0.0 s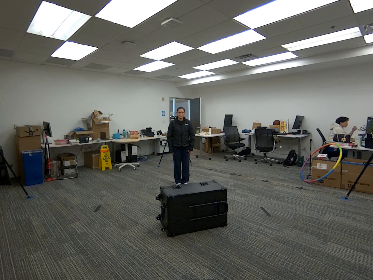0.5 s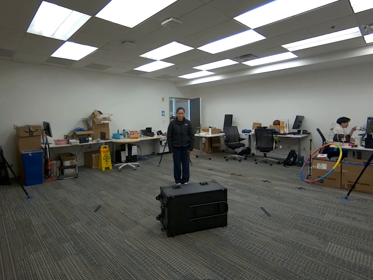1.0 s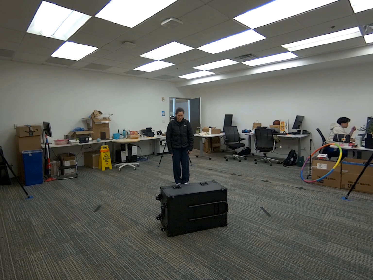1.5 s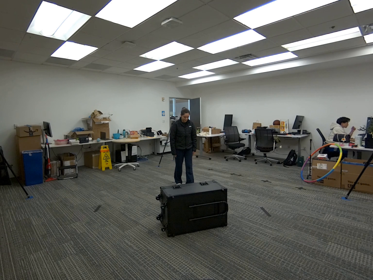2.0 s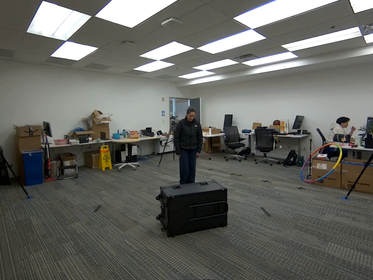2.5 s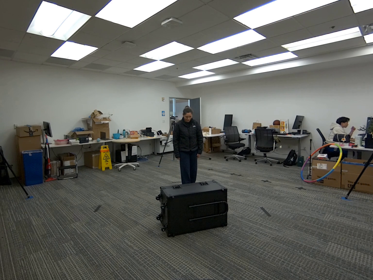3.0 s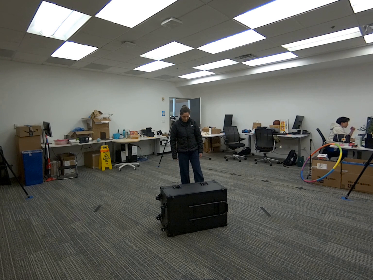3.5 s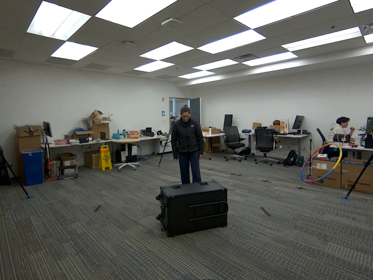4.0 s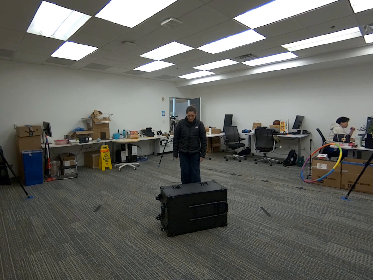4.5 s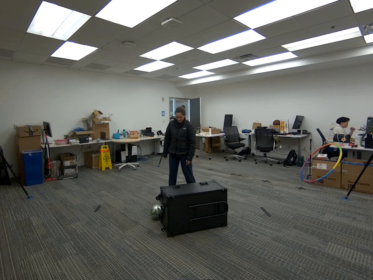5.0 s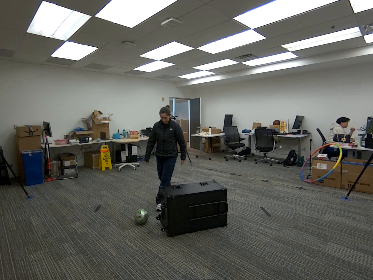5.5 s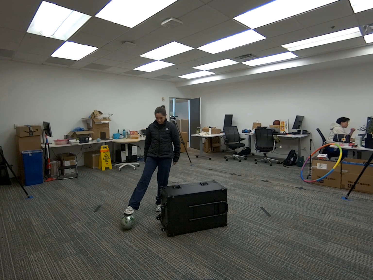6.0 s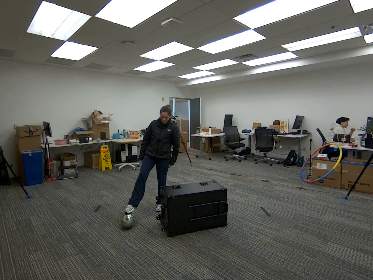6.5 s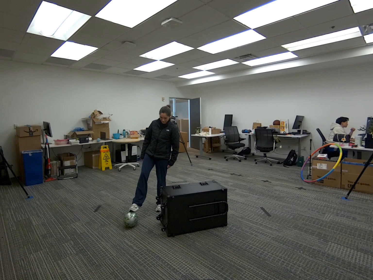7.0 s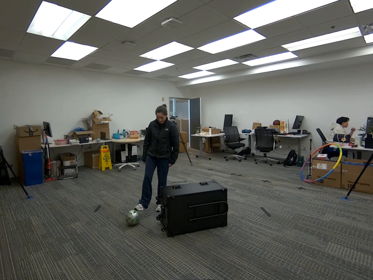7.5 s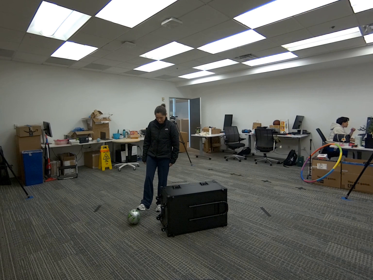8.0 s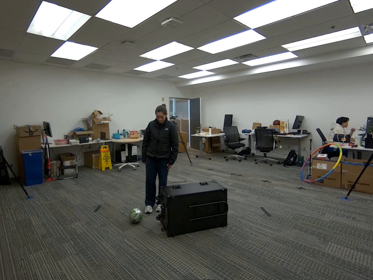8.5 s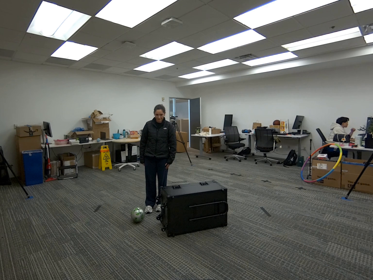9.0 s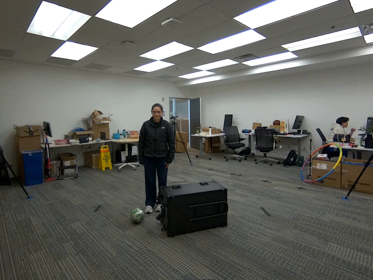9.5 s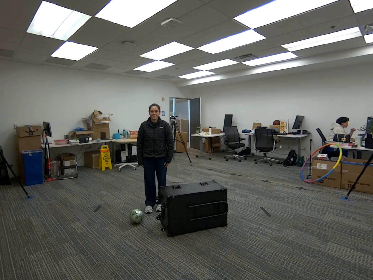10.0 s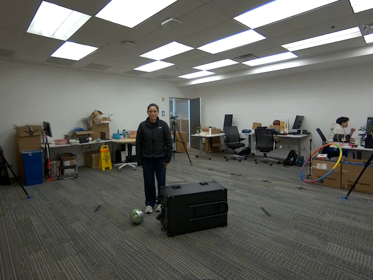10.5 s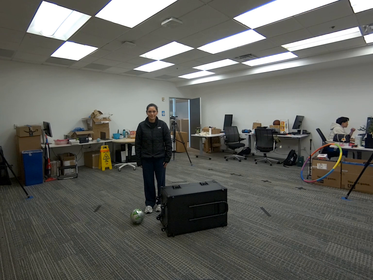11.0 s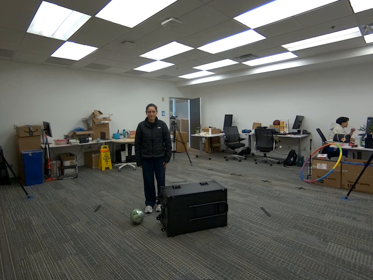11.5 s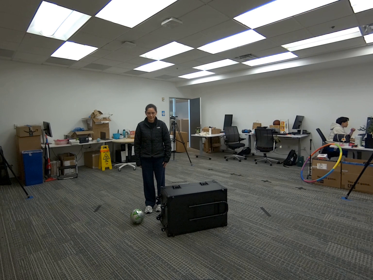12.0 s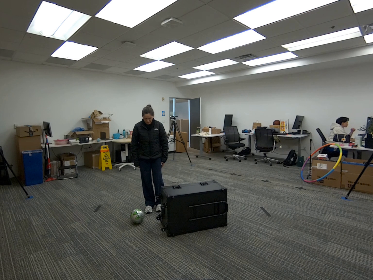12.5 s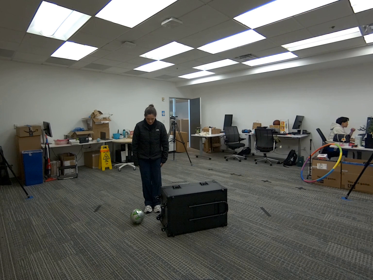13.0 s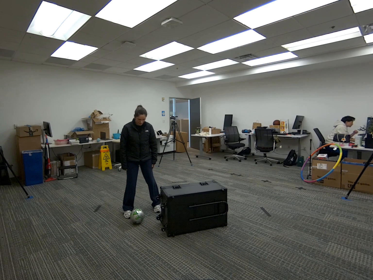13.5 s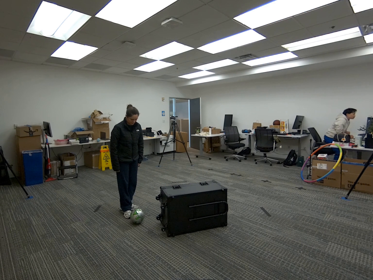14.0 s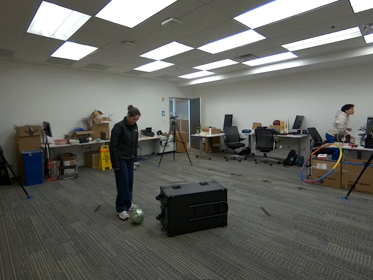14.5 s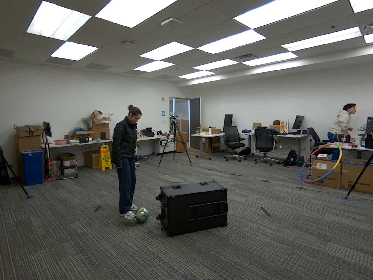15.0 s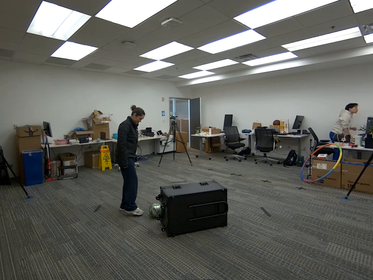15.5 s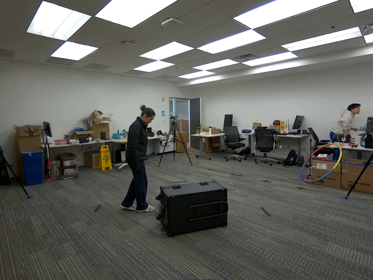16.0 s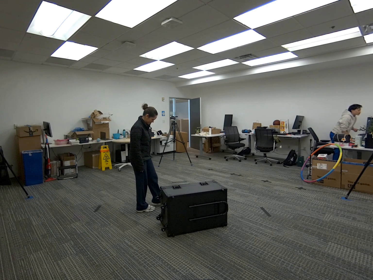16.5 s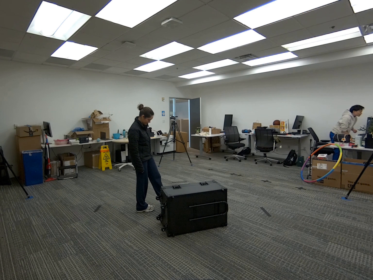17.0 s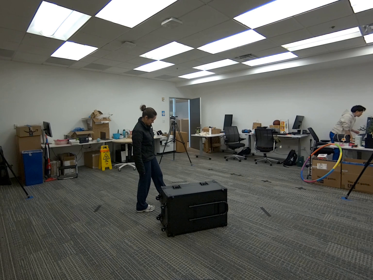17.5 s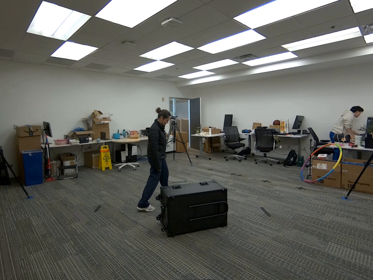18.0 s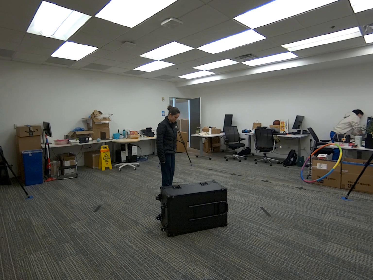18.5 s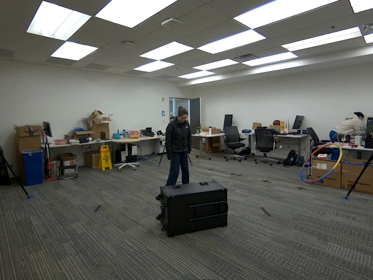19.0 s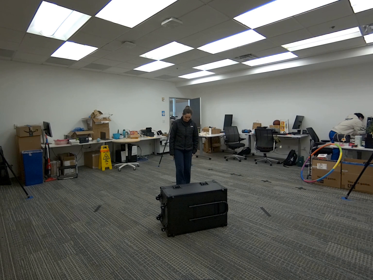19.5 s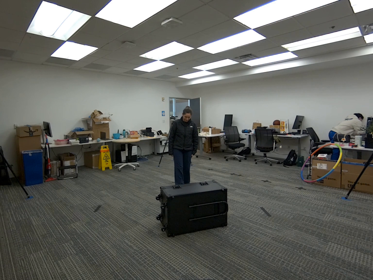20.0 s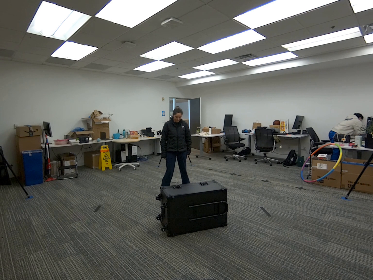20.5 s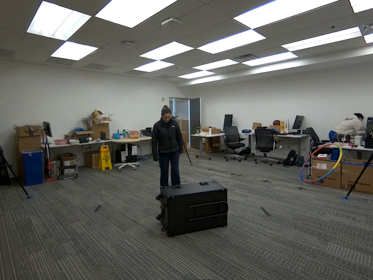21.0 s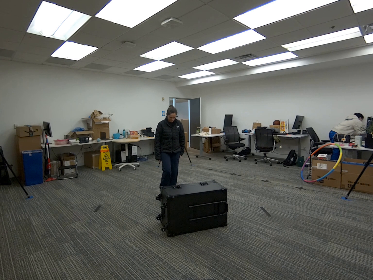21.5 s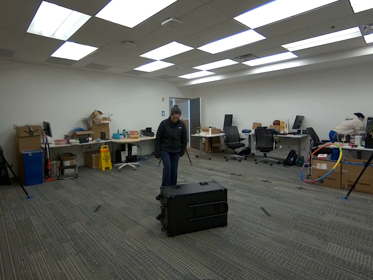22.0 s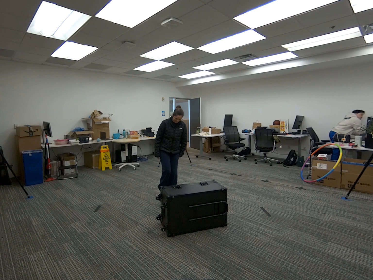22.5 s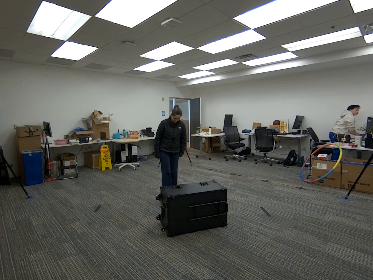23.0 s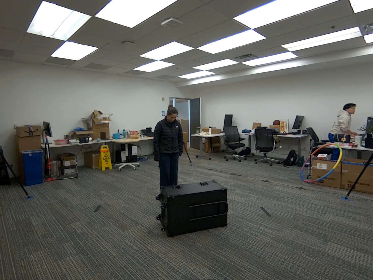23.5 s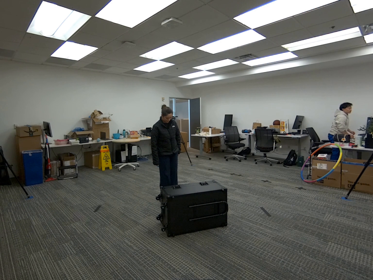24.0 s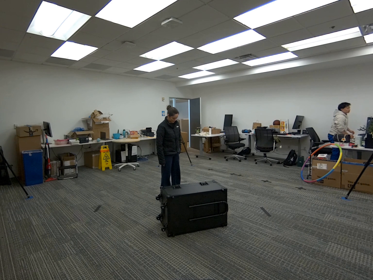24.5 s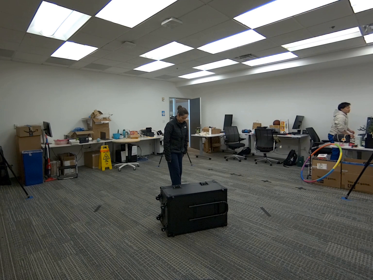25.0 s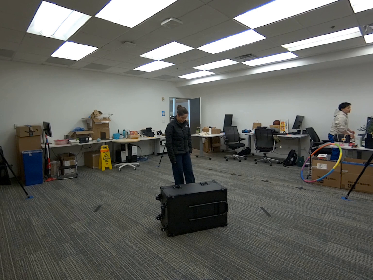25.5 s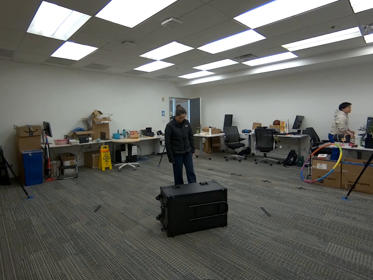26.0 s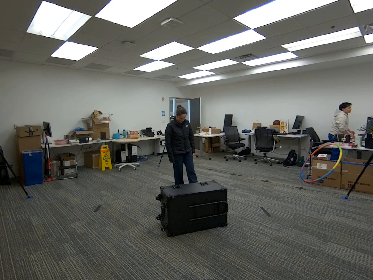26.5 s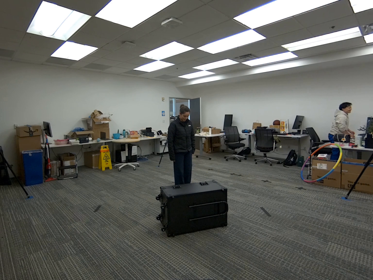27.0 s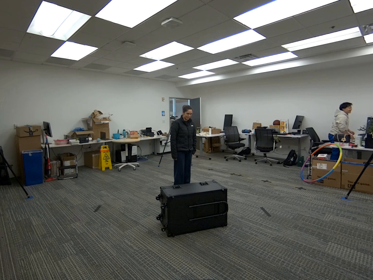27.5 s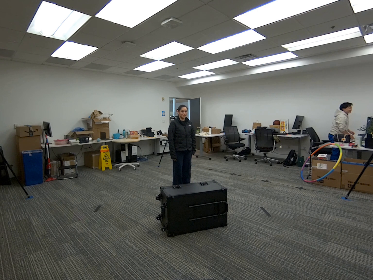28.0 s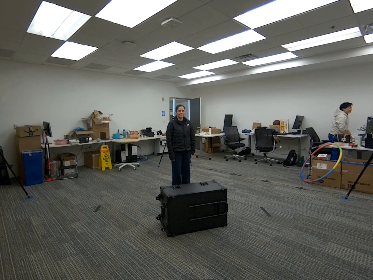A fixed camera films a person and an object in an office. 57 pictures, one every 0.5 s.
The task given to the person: Walk over to the soccer ball and kick the soccer ball towards the G1 box.
